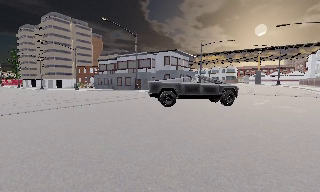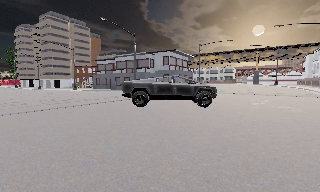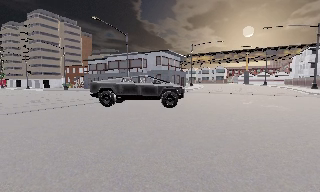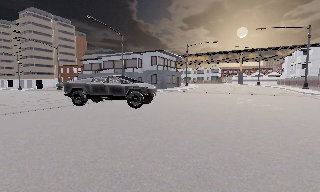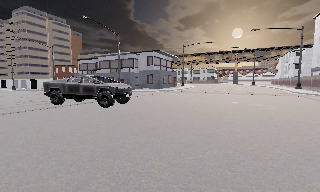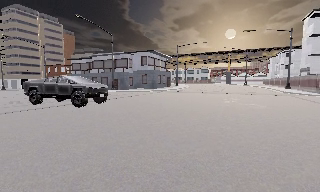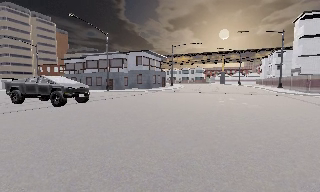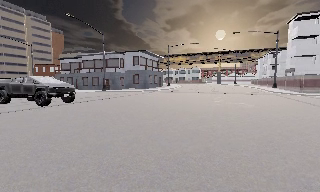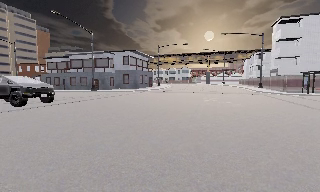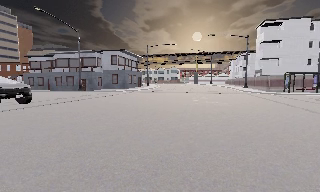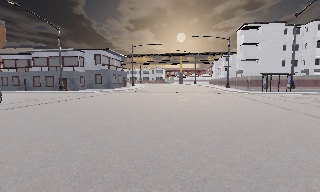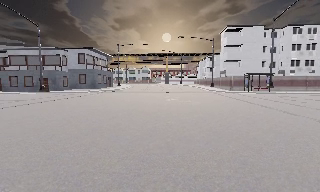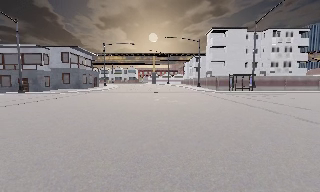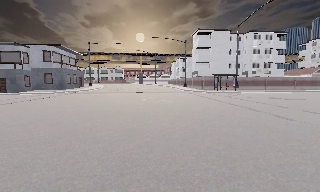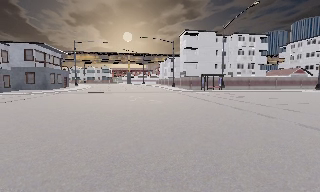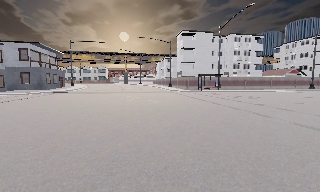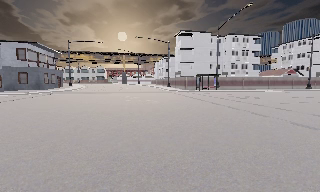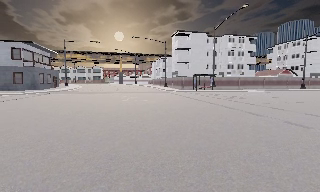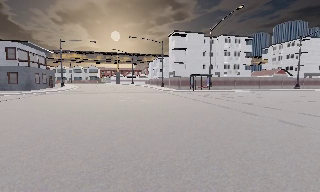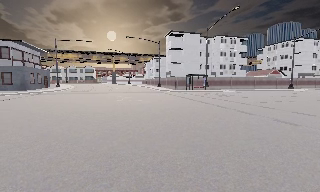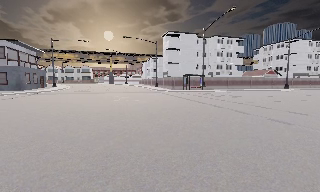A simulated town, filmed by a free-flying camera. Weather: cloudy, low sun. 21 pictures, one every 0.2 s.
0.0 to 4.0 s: The camera swings to its right by about 50 degrees, and the scene slides to the left. It travels backward and to its left, about 1 m.
The film runs backward here.
